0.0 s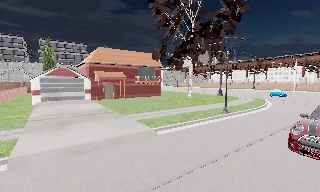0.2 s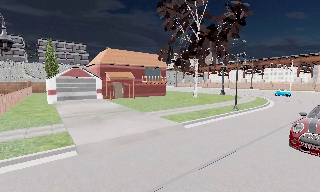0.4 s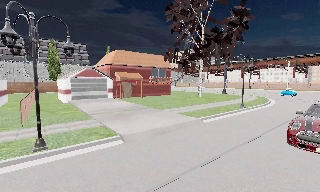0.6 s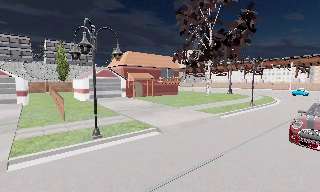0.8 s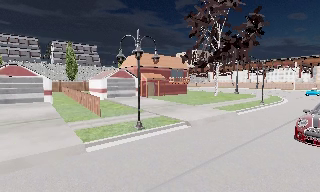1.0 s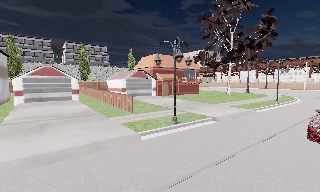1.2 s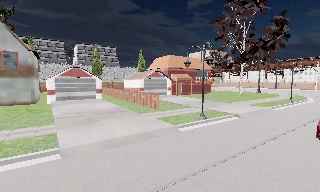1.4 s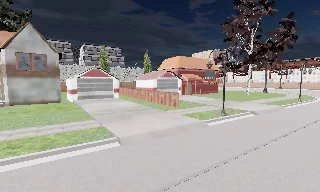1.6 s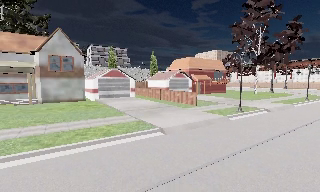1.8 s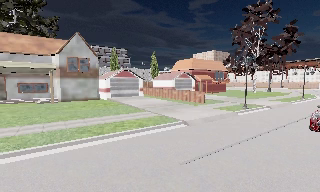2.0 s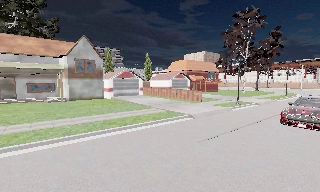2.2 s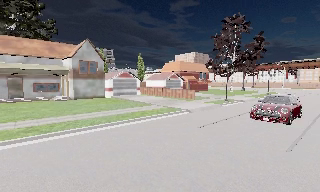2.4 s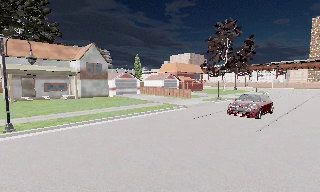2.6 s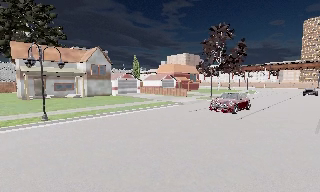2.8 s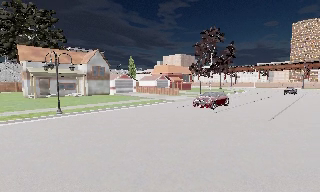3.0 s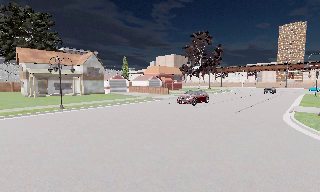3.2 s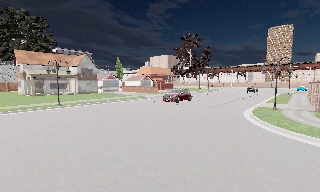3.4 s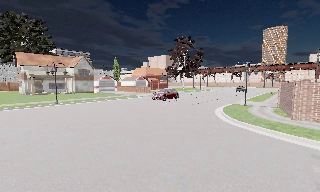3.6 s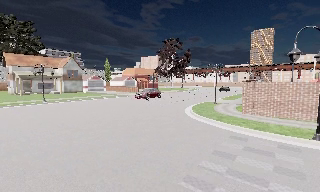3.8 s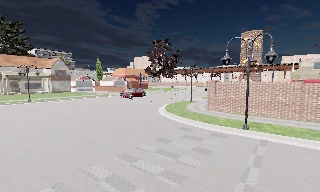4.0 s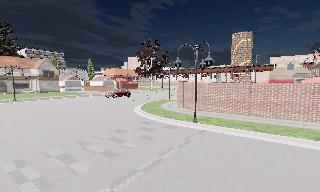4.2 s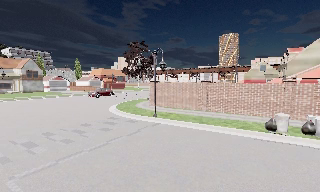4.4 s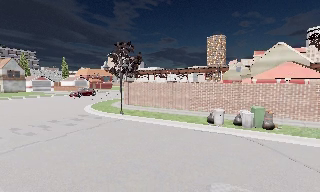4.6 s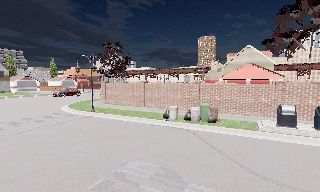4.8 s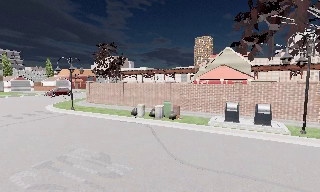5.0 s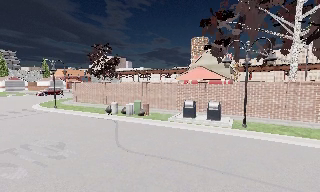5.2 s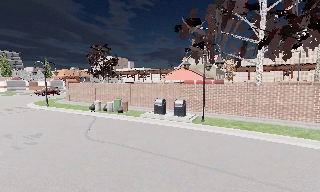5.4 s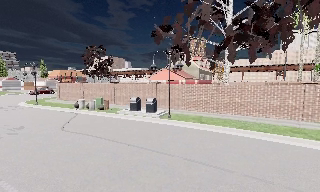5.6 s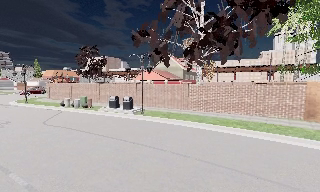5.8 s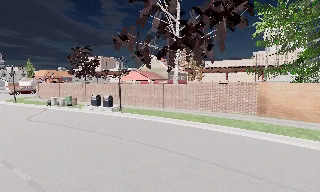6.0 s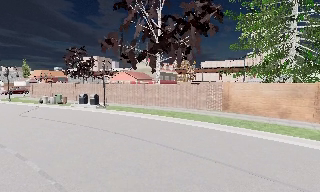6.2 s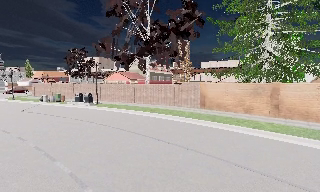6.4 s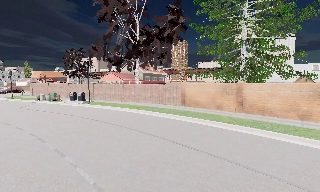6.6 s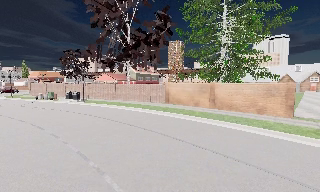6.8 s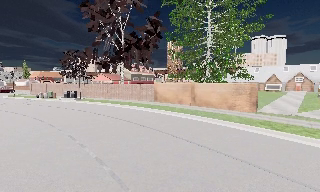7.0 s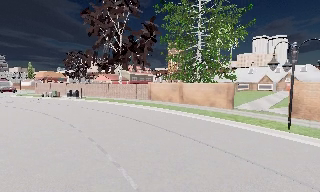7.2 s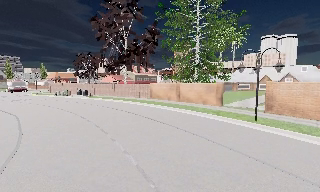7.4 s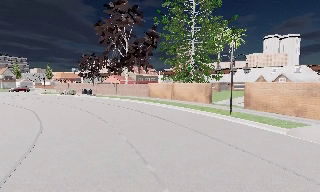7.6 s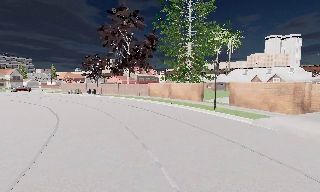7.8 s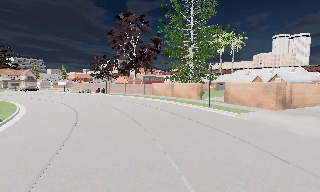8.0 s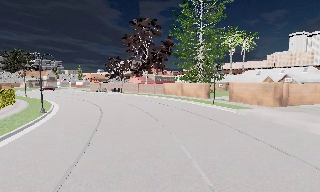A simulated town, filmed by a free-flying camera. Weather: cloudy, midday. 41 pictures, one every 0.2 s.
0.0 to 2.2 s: The camera travels to its left and backward, about 20 m, so close, fixed things drift to the right.
2.2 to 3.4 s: The camera travels backward, about 14 m, so what stands in front gets smaller.
3.4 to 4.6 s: The camera pans to its right, which is clockwise from overhead, by about 15 degrees. It travels to its right and backward, about 14 m, so close, fixed things drift to the left.
4.6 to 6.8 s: The camera travels to its right and backward, about 25 m, so close, fixed things drift to the left.
6.8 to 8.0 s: The camera pans to its left, which is counterclockwise from overhead, by about 10 degrees. It travels backward, about 13 m, so what stands in front gets smaller.
The film runs forward here.
